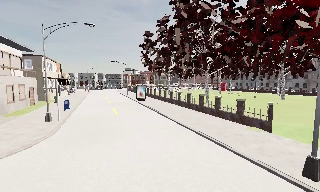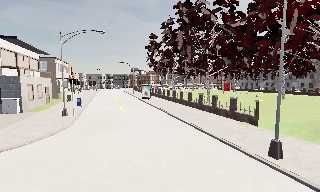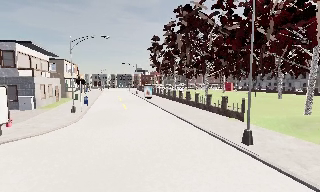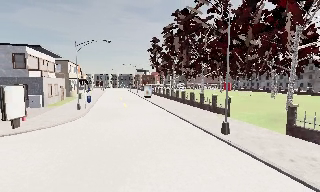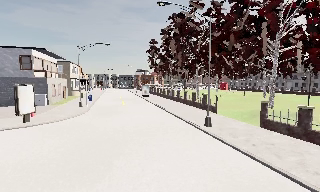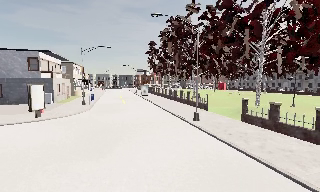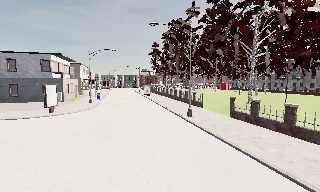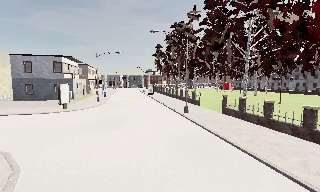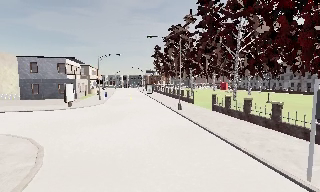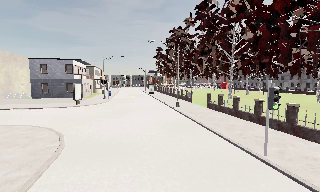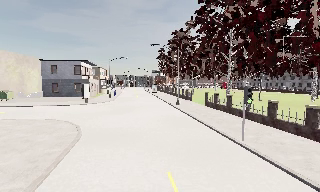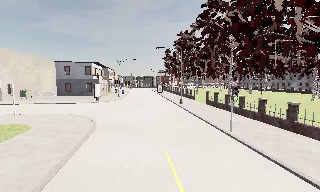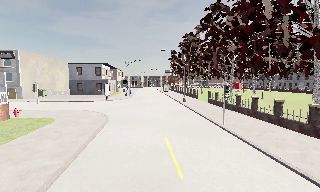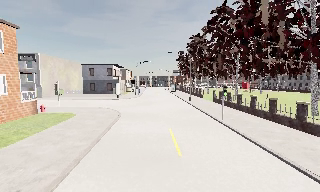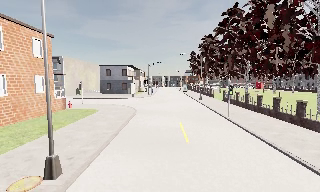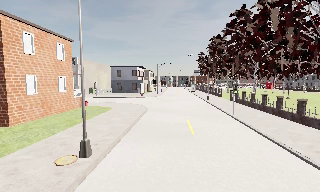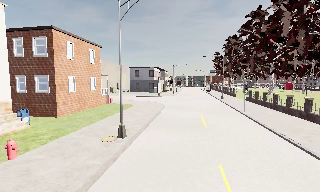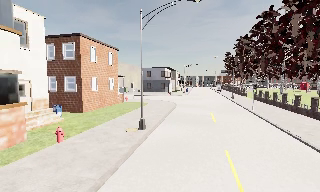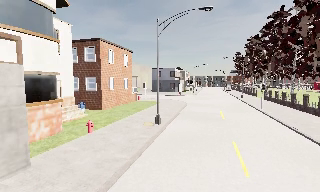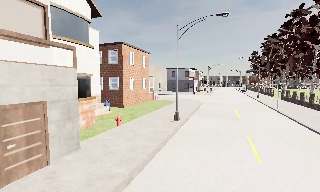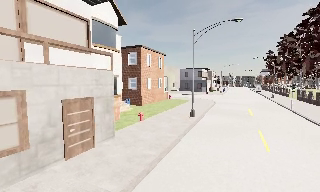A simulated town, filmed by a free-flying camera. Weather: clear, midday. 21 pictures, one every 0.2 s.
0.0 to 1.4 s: The camera travels backward, about 12 m, so what stands in front gets smaller.
1.4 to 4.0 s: The camera swings to its left by about 40 degrees, and the scene slides to the right. It travels backward, about 20 m.
The film runs forward here.
